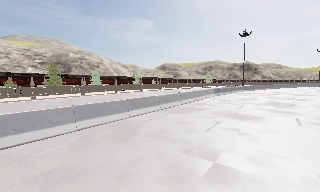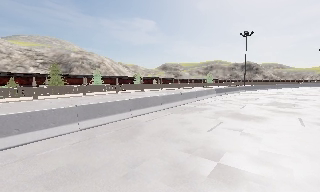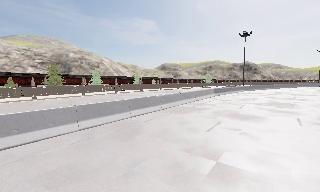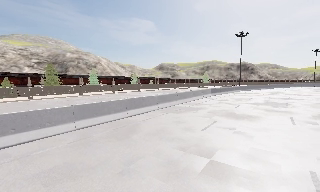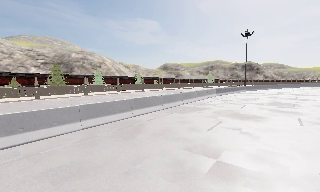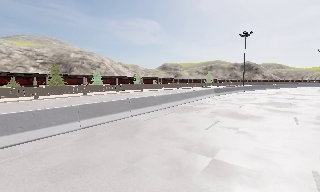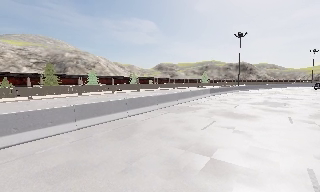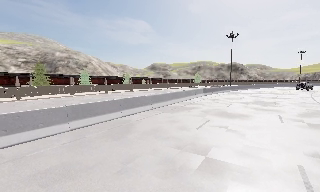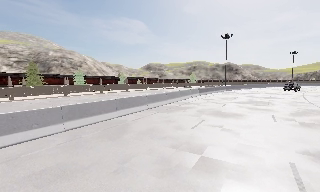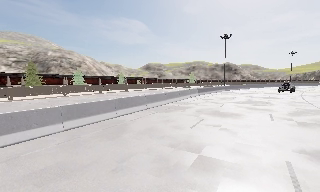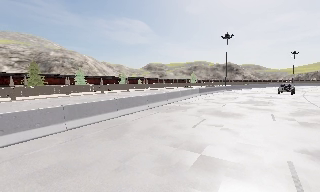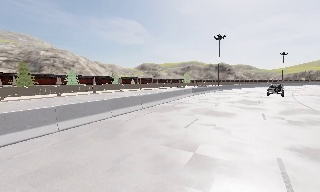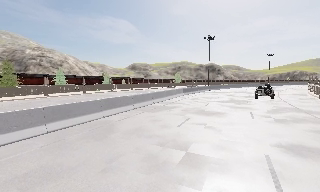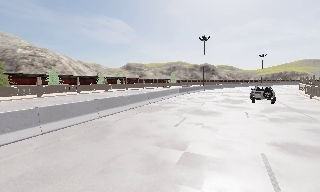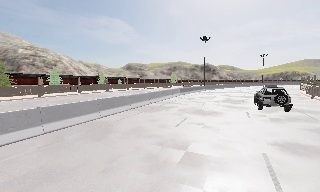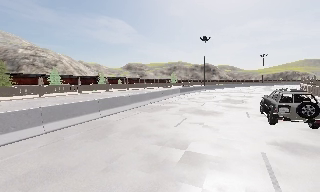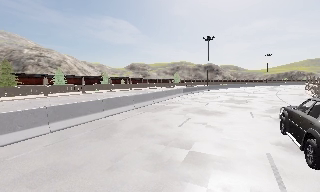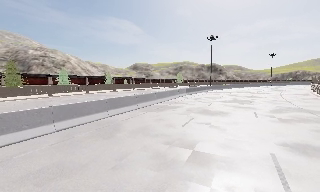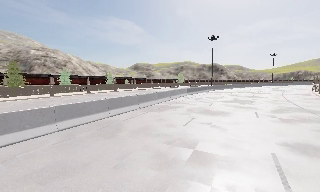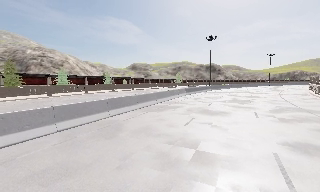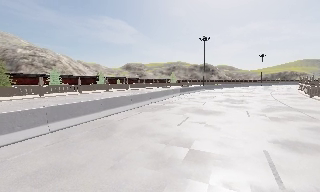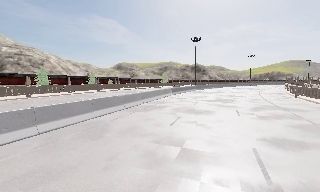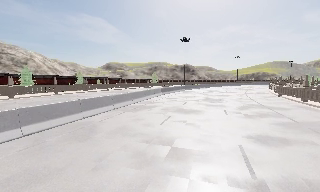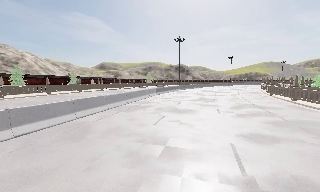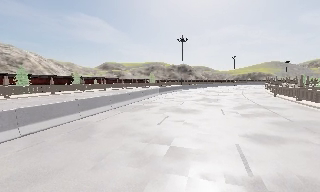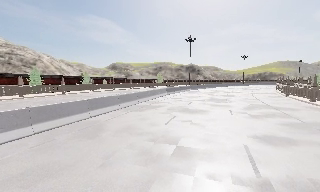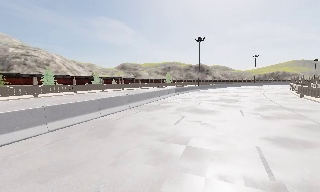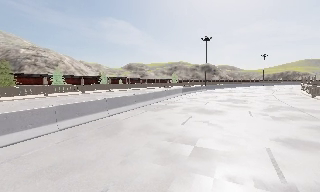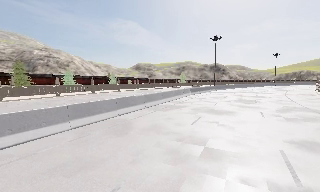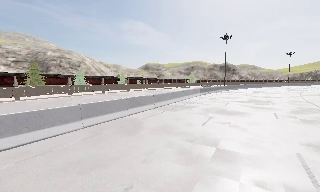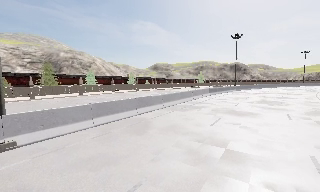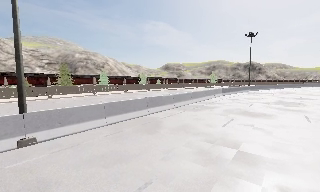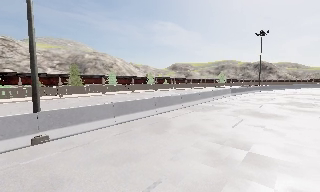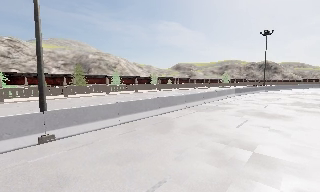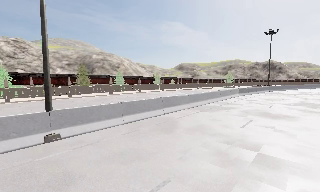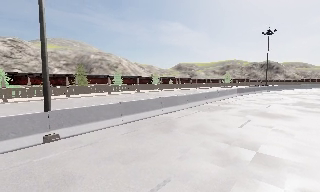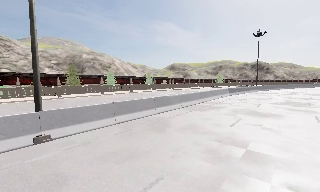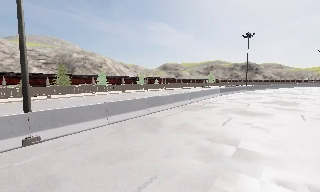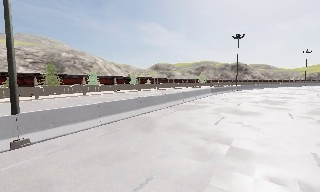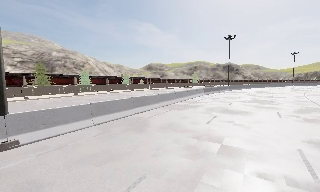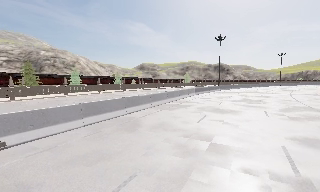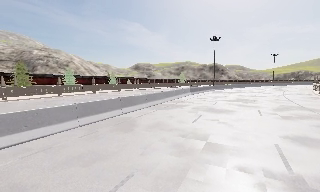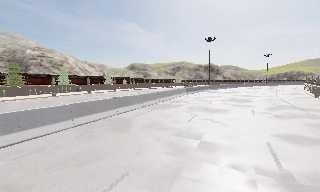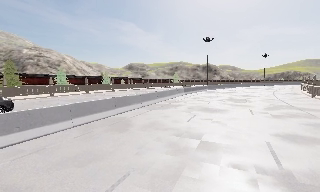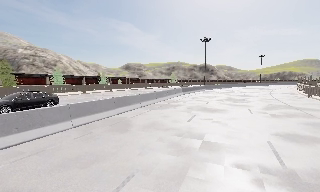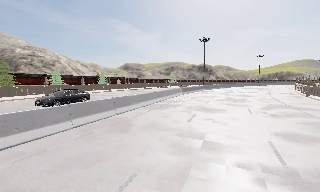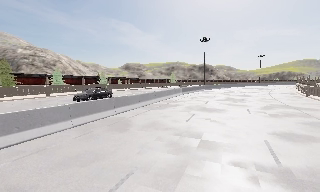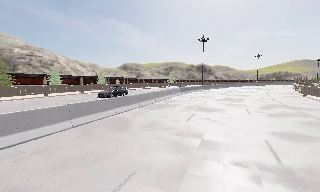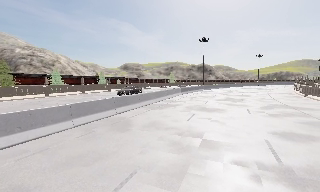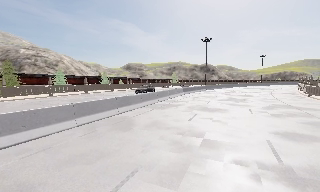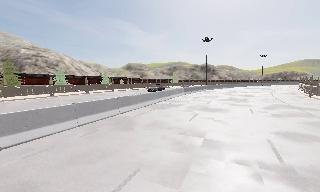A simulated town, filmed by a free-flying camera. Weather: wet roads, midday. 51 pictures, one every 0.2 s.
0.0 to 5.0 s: The camera swings to its right by about 15 degrees, and the scene slides to the left. It travels backward and to its left, about 1 m, so what stands in front gets smaller.
5.0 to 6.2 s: The camera swings to its left by about 20 degrees, and the scene slides to the right.
6.2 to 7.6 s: The camera shifts only a little, or ends up much as it began.
7.6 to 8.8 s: The camera swings to its right by about 10 degrees, and the scene slides to the left.
8.8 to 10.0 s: The camera shifts only a little, or ends up much as it began.
The film runs backward here.
